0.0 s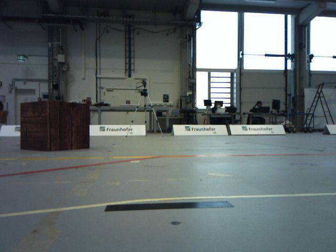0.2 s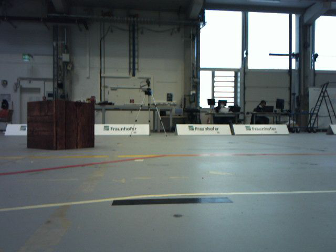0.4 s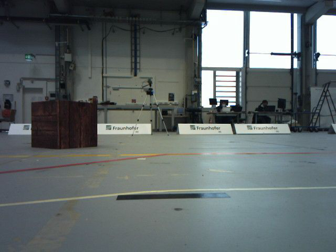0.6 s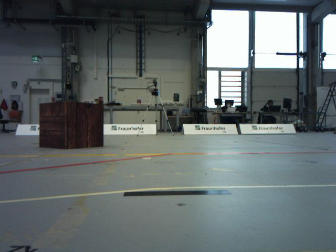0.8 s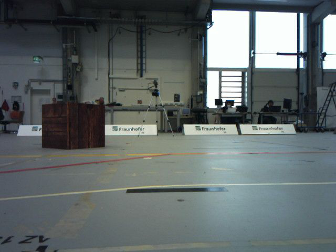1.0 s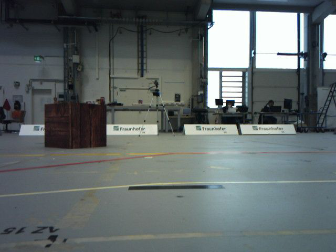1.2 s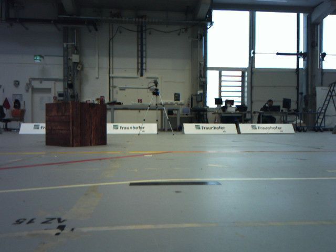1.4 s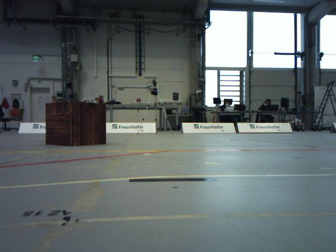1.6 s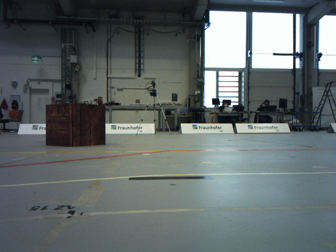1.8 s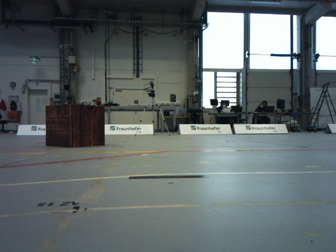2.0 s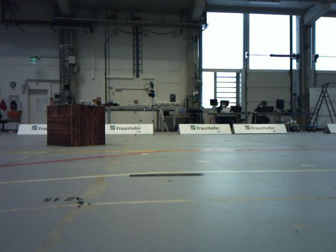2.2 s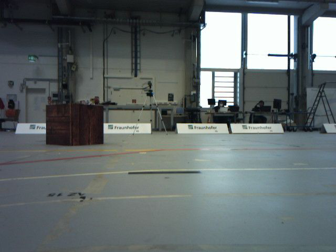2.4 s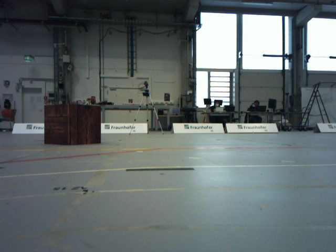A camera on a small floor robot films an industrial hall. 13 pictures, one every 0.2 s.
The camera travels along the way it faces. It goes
backward.
0.0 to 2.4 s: The camera travels backward, about 0.5 m, so what stands in front gets smaller.
The film runs backward here.
